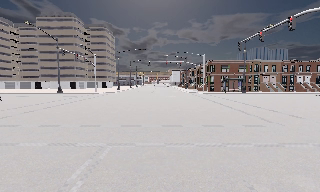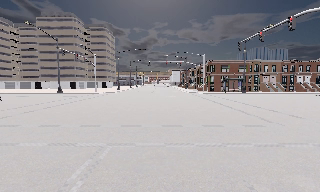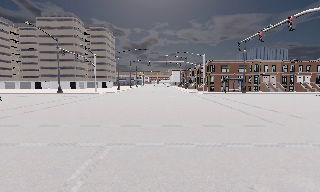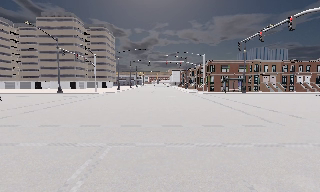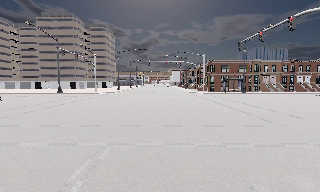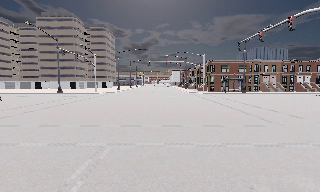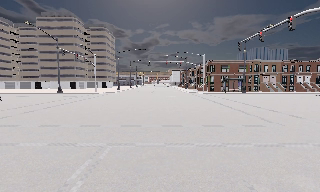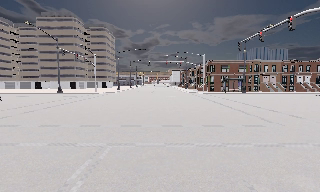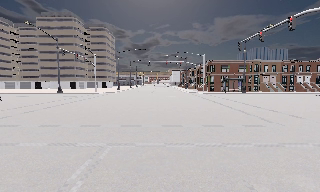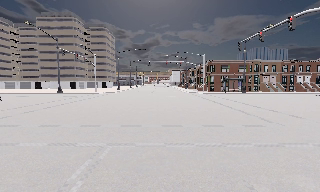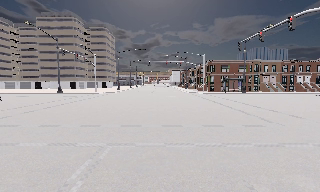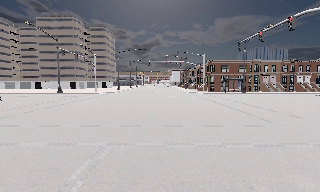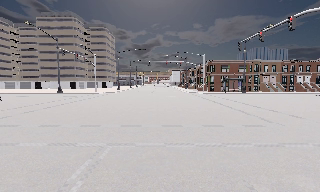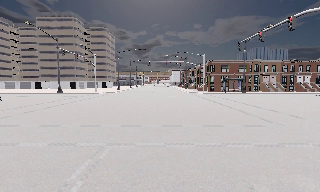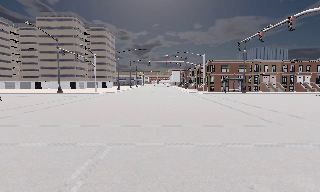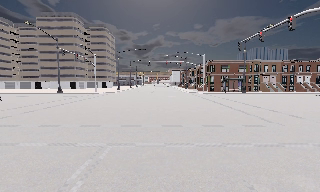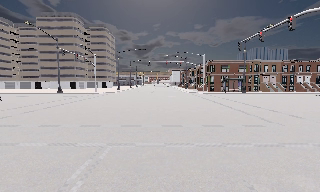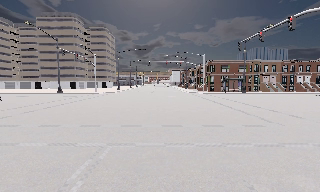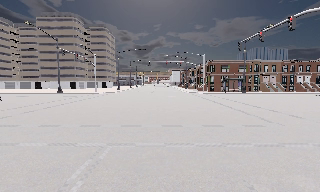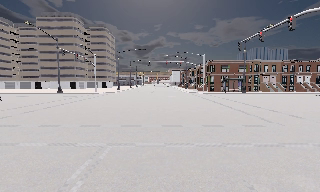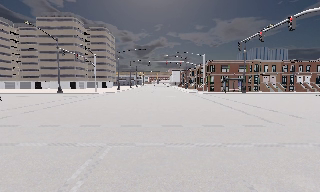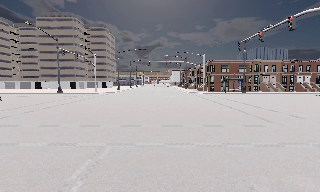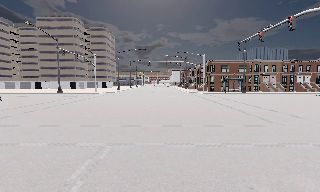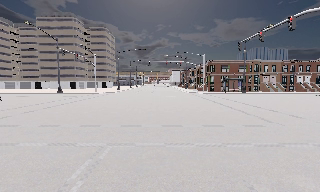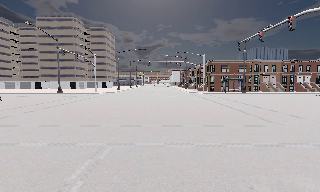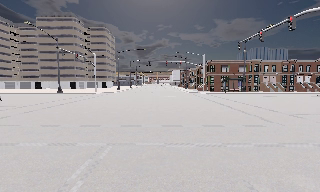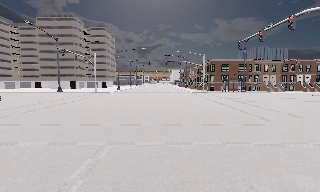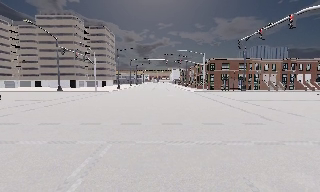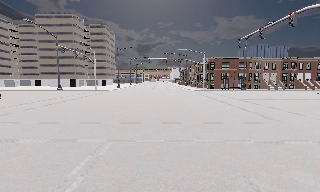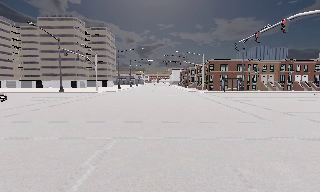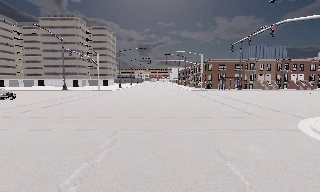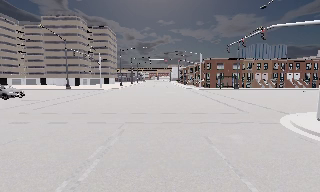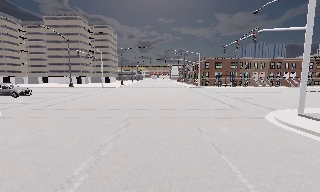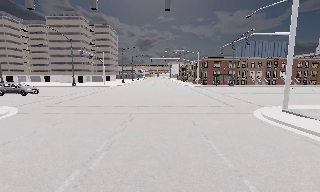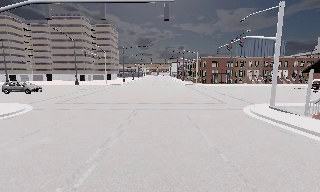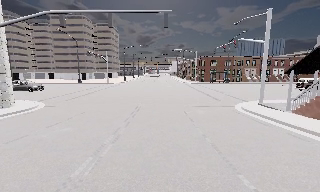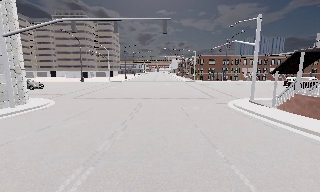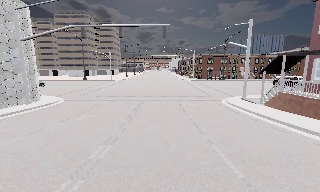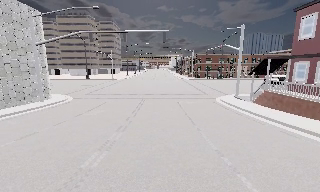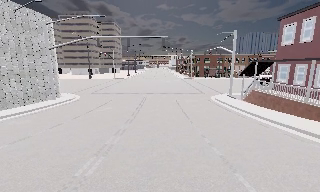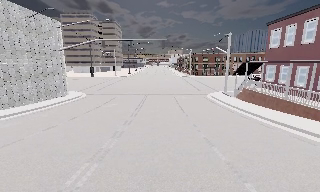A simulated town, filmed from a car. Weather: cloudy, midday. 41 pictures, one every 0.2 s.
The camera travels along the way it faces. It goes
backward.
0.0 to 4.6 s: The camera keeps its place and its aim.
4.6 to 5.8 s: The camera travels backward, about 0.5 m, so what stands in front gets smaller. It gains speed.
5.8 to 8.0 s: The camera travels backward, about 15 m, so what stands in front gets smaller.
The film runs backward here.
